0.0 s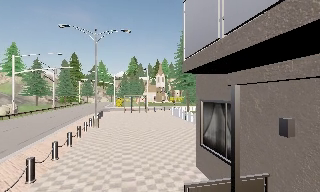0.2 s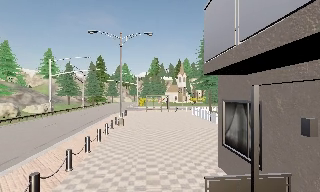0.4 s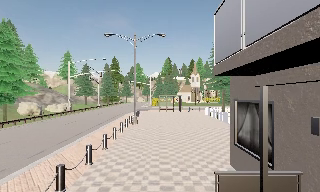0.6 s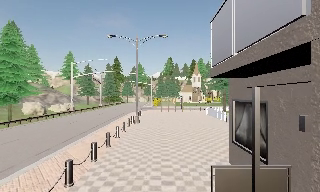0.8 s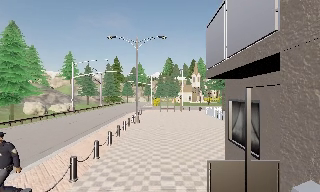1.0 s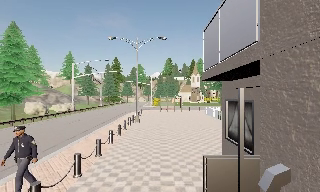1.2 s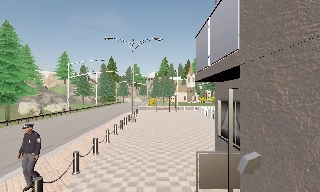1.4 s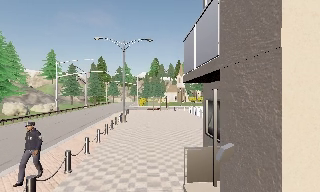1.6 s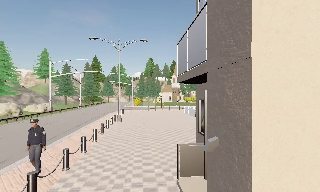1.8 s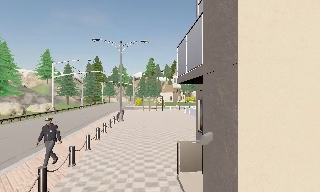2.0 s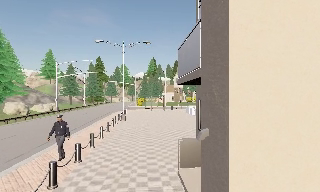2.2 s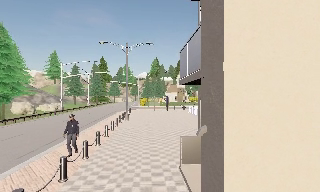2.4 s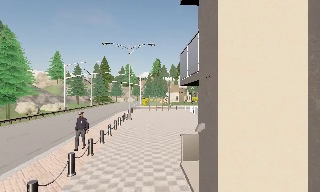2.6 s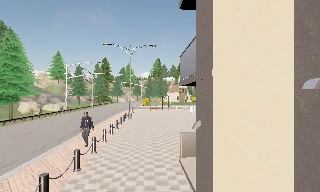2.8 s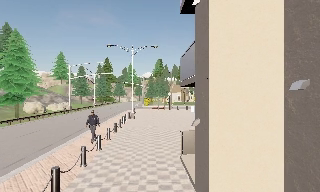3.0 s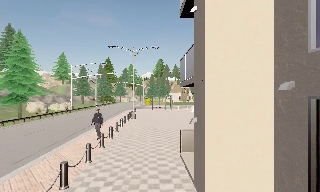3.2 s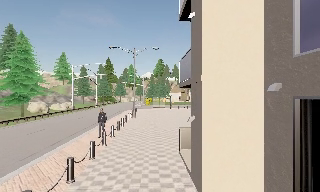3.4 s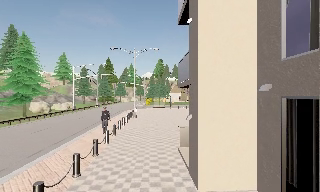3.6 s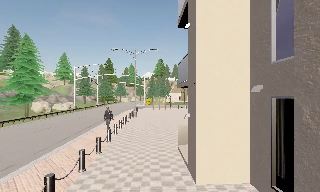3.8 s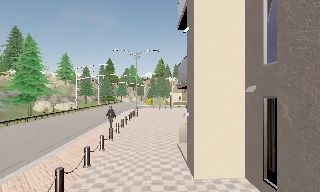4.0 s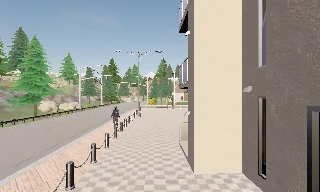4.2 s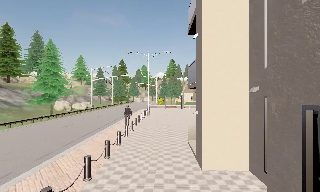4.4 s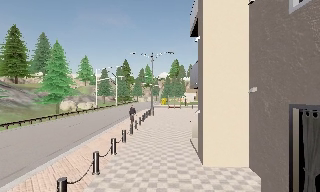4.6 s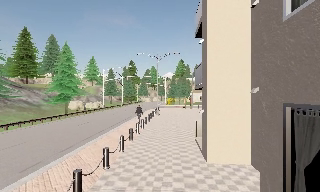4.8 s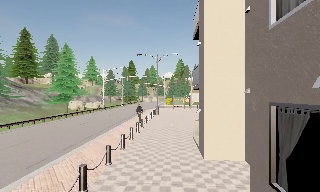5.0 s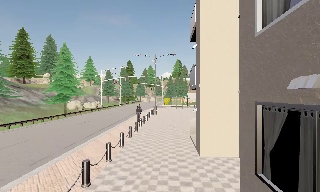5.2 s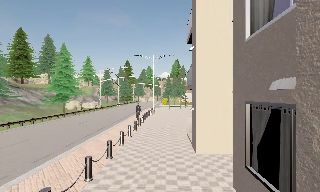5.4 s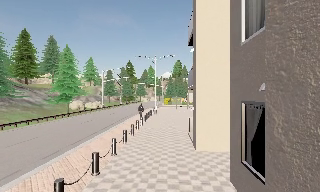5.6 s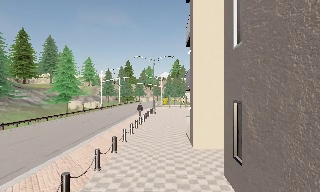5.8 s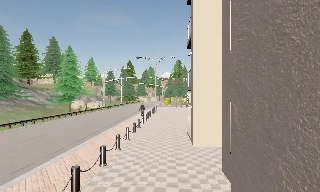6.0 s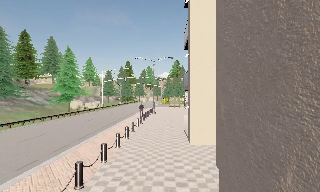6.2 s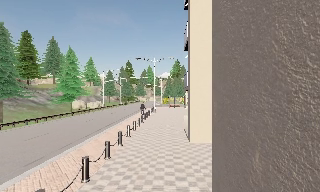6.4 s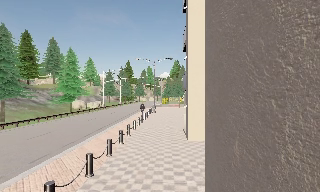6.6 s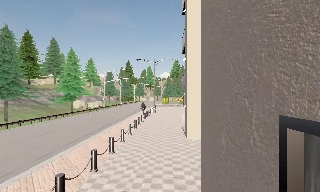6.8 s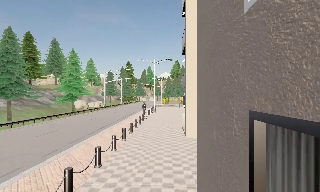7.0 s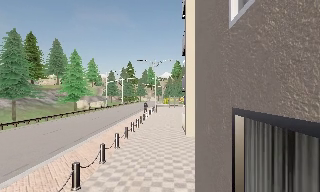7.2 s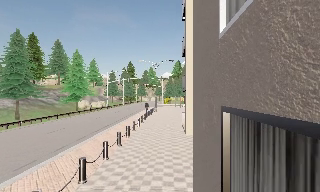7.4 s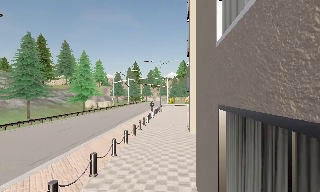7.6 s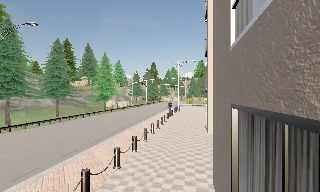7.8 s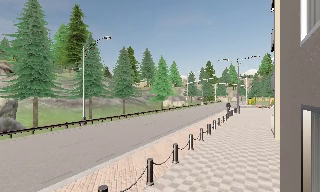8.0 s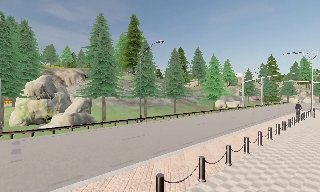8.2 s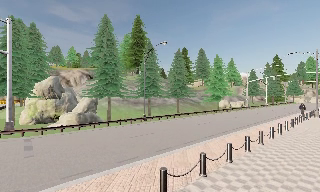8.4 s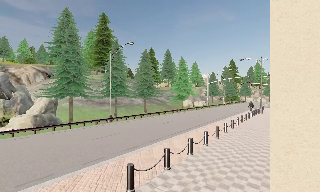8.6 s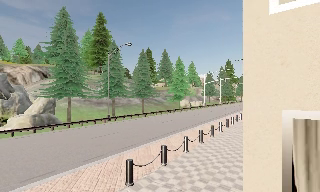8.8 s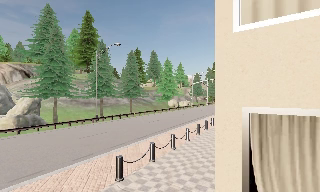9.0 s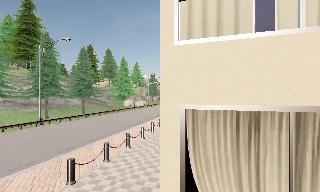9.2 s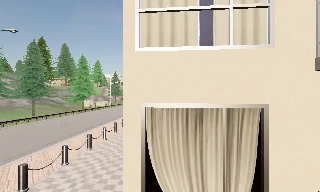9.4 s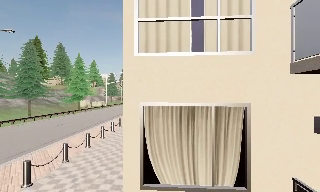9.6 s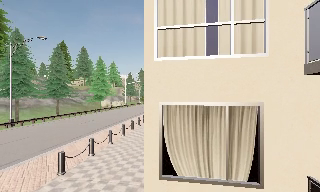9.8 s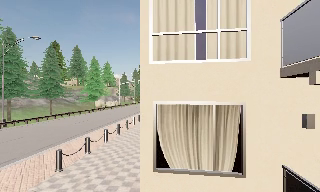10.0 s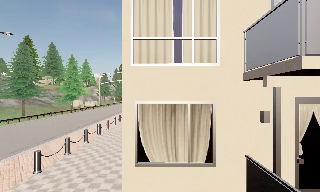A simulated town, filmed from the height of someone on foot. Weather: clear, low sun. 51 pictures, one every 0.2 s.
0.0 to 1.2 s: The camera pans to its left, which is counterclockwise from overhead, by about 10 degrees. It travels backward, about 1.5 m, so what stands in front gets smaller.
1.2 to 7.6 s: The camera swings to its left by about 15 degrees, and the scene slides to the right. It travels backward, about 10 m, so what stands in front gets smaller.
7.6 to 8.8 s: The camera pans to its left, which is counterclockwise from overhead, by about 20 degrees. It travels backward, about 2 m, so what stands in front gets smaller.
8.8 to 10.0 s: The camera pans to its right, which is clockwise from overhead, by about 30 degrees. It travels backward, about 2 m.
The film runs backward here.
